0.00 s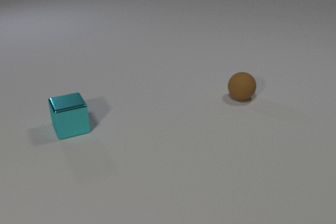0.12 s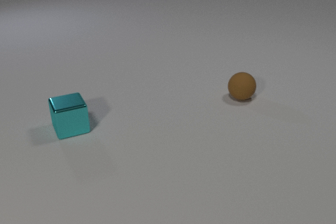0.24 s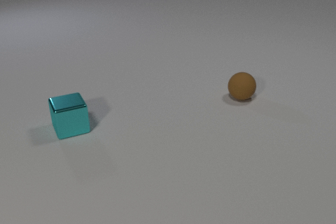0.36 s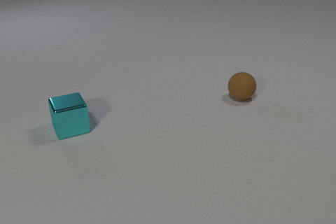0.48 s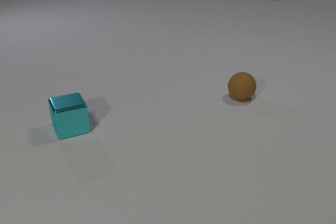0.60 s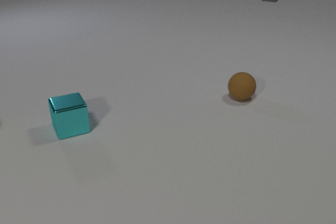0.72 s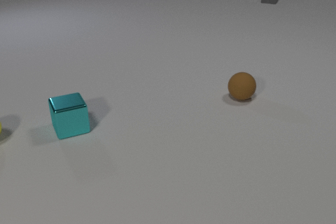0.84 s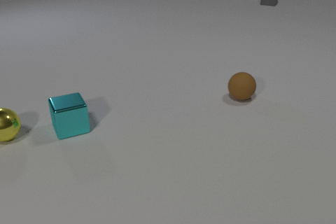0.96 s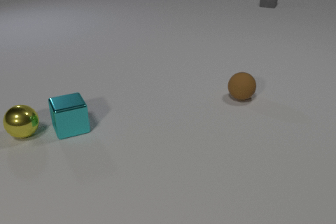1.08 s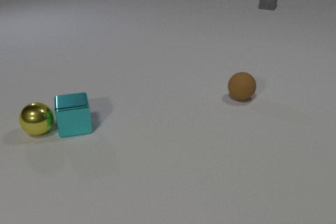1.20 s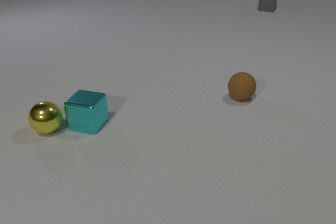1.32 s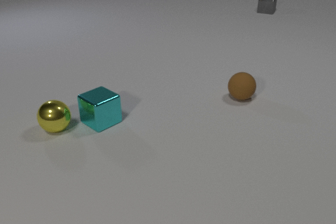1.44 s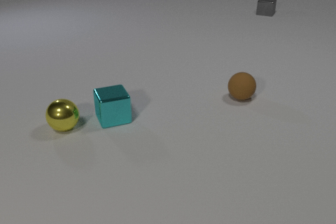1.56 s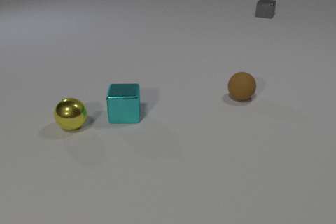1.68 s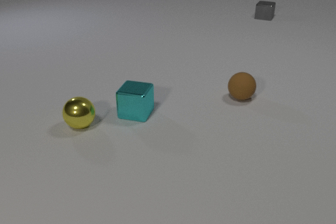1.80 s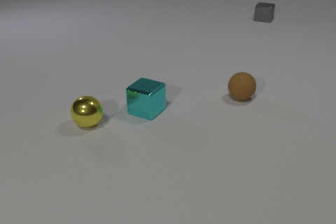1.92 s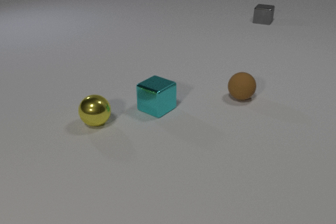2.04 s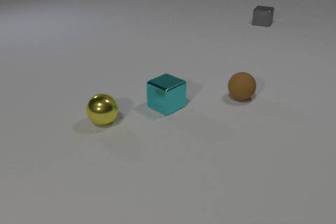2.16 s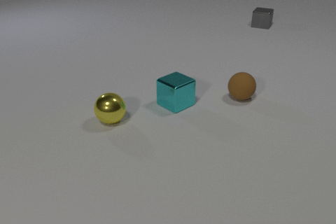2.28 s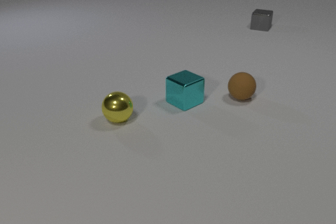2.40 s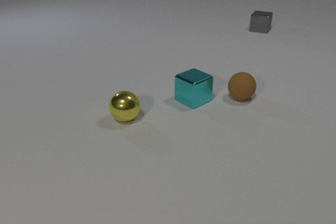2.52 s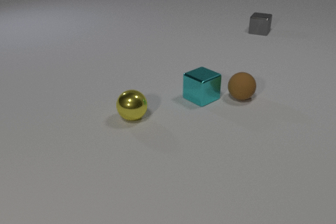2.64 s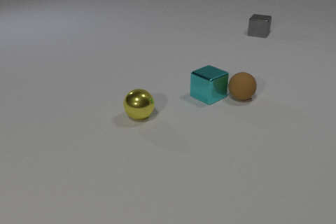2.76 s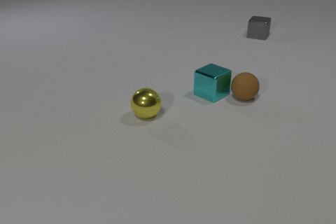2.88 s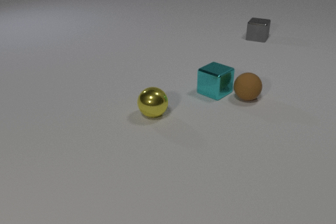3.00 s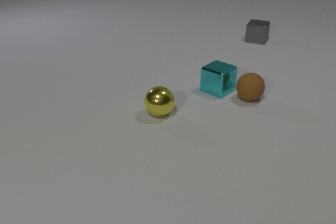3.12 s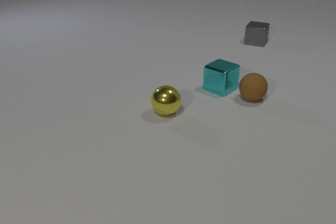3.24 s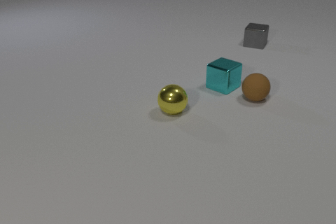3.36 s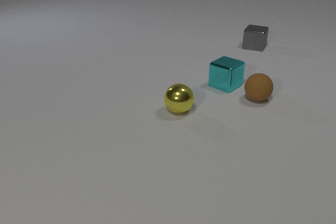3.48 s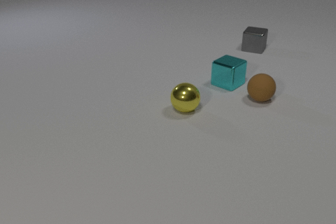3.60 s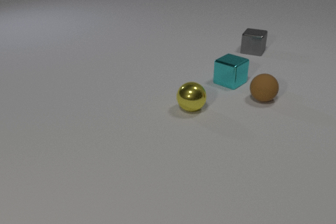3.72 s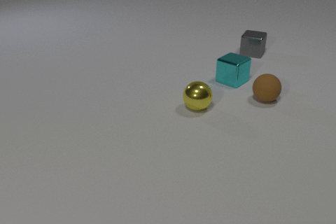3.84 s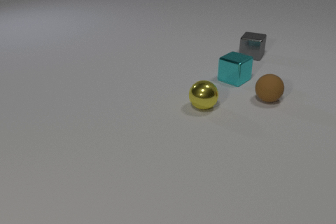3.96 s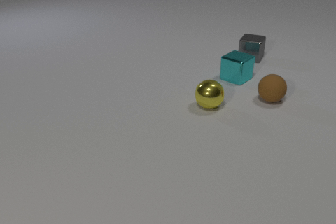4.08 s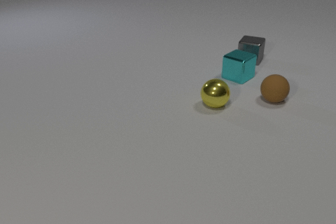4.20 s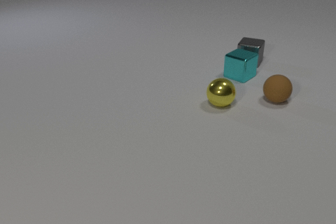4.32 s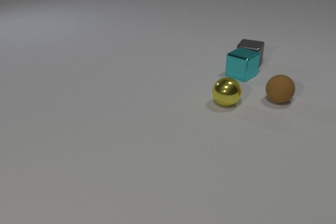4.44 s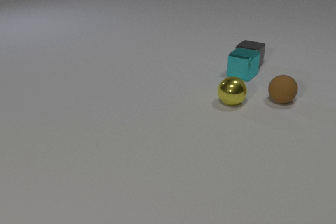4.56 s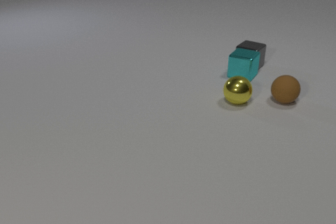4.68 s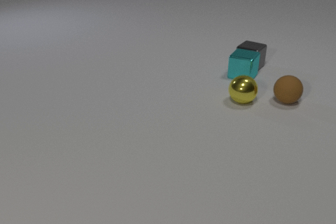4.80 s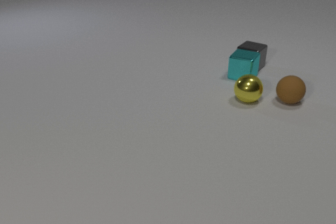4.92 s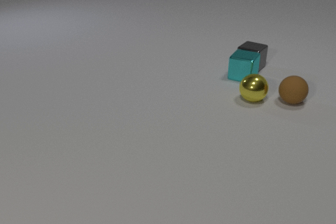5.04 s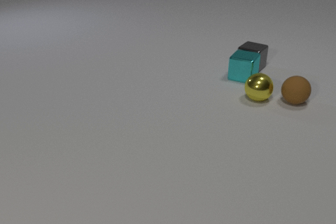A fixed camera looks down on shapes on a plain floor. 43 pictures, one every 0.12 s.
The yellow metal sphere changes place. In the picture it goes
to the right.
The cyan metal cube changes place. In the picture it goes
to the right.
0.00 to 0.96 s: The yellow metal sphere comes in at the left edge, rolls to the right. The gray metal cube comes in at the top edge, slides toward the camera.
0.96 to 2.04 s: The yellow metal sphere rolls to the right. The cyan metal cube slides to the right, spins so that its near face slides to the left, clockwise seen from above. The gray metal cube slides toward the camera. The yellow metal sphere and the cyan metal cube collide.
2.04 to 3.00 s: The yellow metal sphere rolls to the right. The cyan metal cube slides to the right and away from the camera. The brown rubber sphere rolls to the right. The gray metal cube slides toward the camera. The cyan metal cube and the brown rubber sphere collide.
3.00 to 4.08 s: The yellow metal sphere rolls to the right. The cyan metal cube slides away from the camera and to the right. The brown rubber sphere rolls to the right. The gray metal cube slides toward the camera.
4.08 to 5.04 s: The yellow metal sphere rolls to the right and away from the camera. The cyan metal cube moves, and ends about where it began. The brown rubber sphere rolls to the right. The gray metal cube slides toward the camera. The cyan metal cube and the gray metal cube collide.
What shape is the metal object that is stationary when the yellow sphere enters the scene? cube.
What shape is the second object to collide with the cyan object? sphere.
How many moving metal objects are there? 3.
